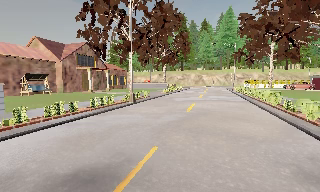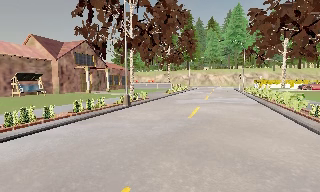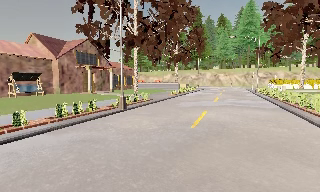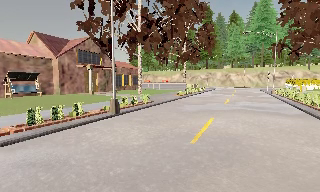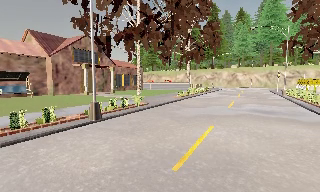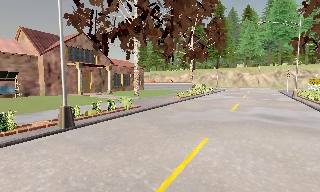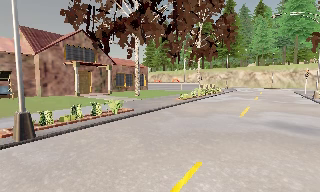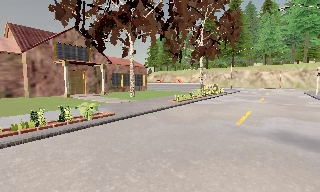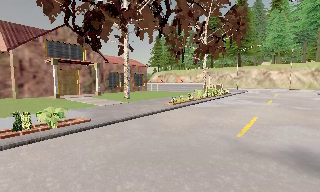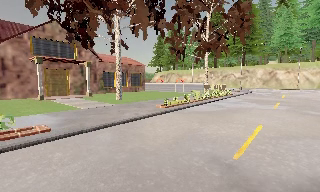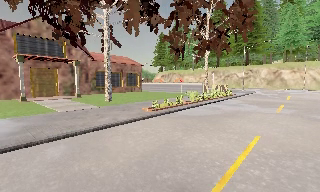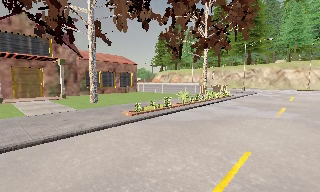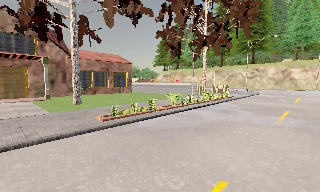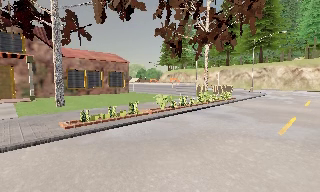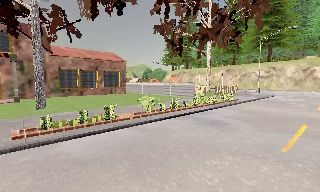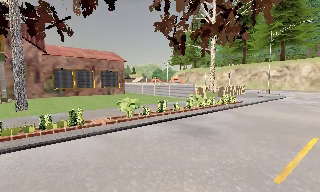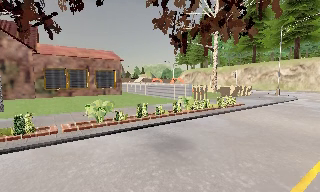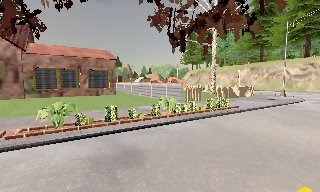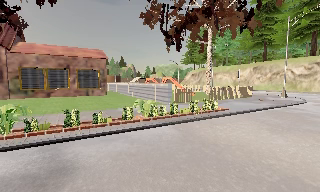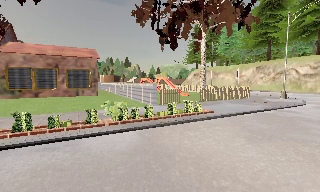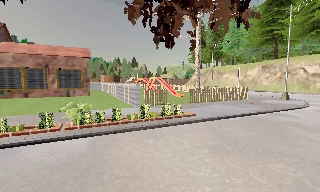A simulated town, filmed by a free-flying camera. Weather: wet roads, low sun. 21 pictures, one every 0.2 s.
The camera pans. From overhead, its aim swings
counterclockwise.
0.0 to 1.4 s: The camera pans to its left, which is counterclockwise from overhead, by about 20 degrees. It travels forward and to its right, about 10 m, so what stands in front looms larger.
1.4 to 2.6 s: The camera travels forward and to its right, about 9 m, so what stands in front looms larger.
2.6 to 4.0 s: The camera pans to its left, which is counterclockwise from overhead, by about 20 degrees. It travels to its right and forward, about 10 m, so close, fixed things drift to the left.
The film runs forward here.
